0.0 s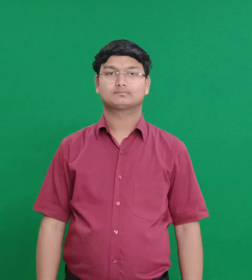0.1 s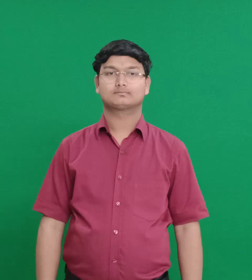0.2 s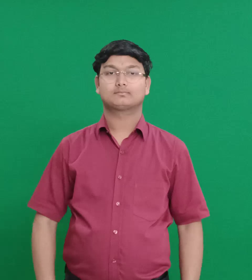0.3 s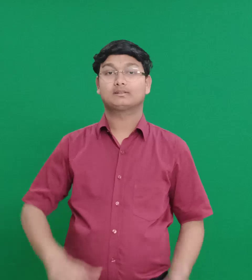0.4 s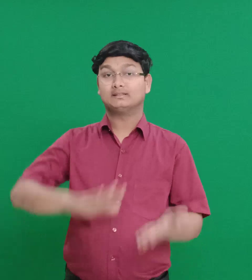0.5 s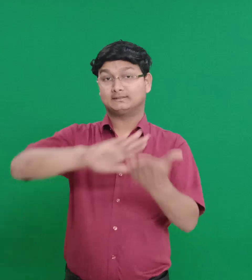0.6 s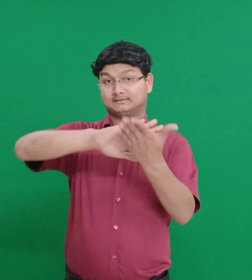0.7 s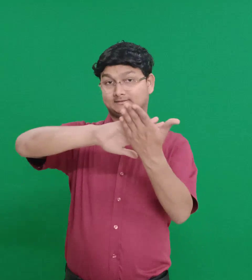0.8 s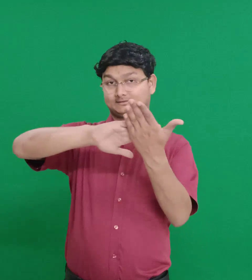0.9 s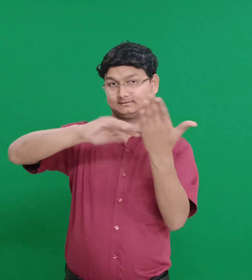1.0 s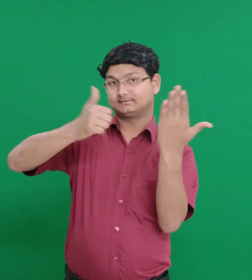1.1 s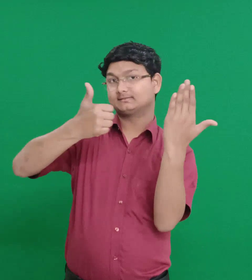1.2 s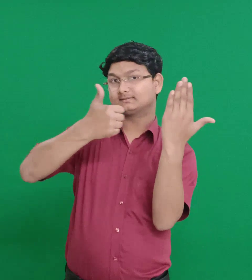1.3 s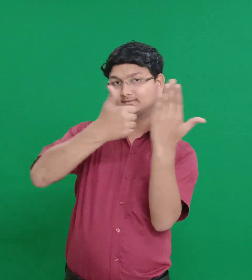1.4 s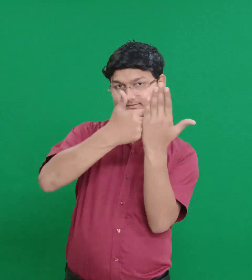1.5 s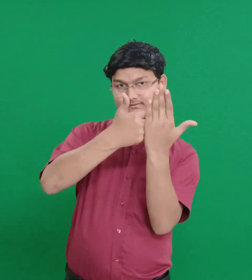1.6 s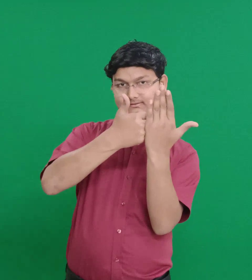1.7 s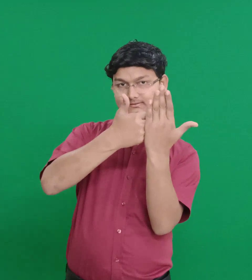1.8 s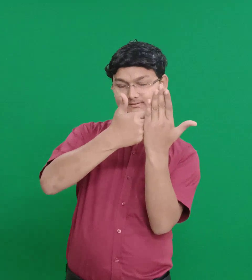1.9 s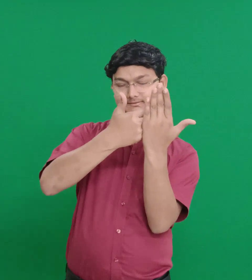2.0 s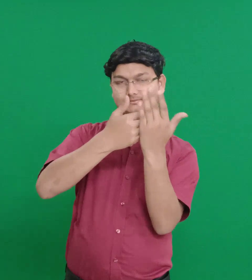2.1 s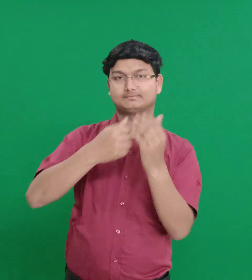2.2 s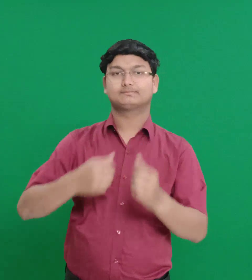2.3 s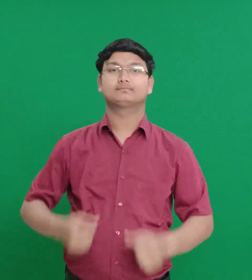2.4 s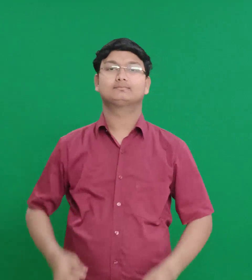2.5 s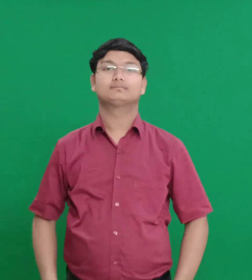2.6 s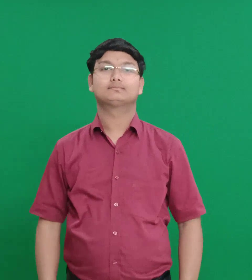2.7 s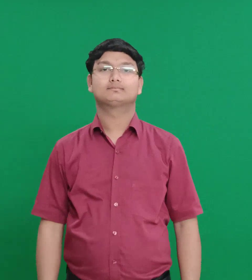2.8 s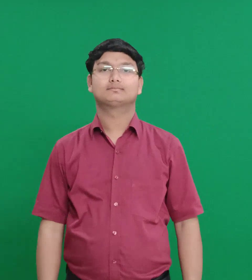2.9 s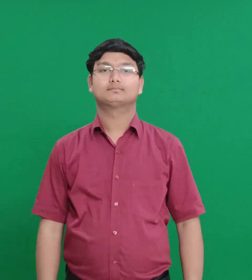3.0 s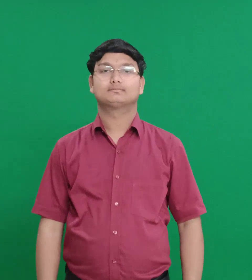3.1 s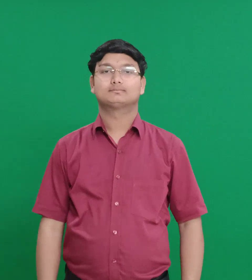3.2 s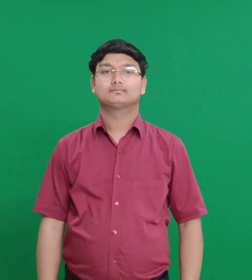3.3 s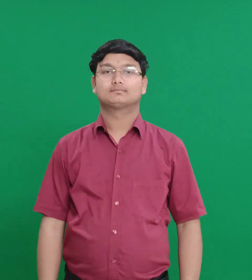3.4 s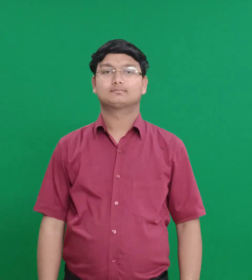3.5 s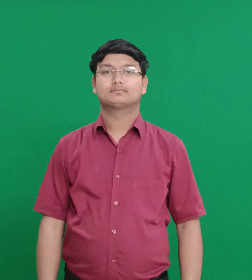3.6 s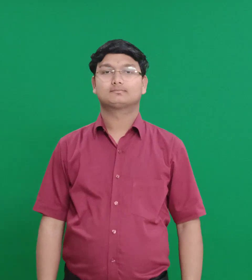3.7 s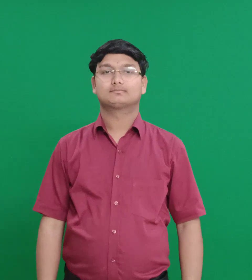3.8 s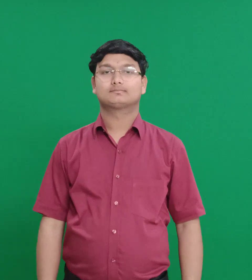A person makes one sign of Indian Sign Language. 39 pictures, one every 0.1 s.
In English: bashan
